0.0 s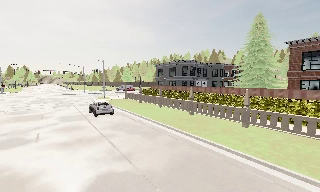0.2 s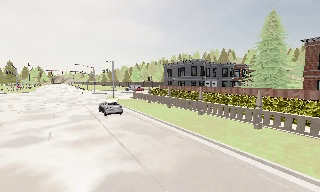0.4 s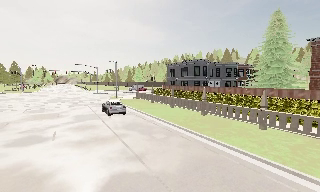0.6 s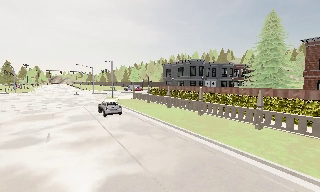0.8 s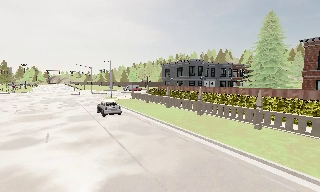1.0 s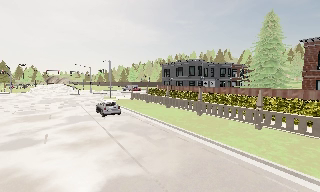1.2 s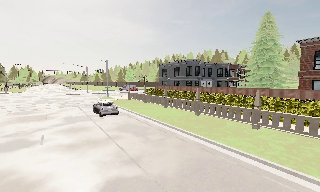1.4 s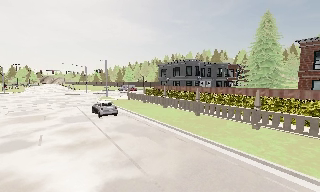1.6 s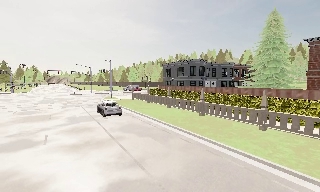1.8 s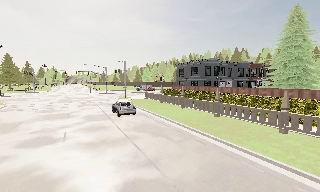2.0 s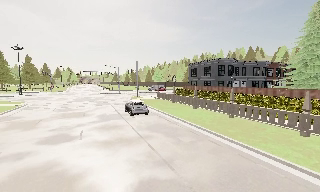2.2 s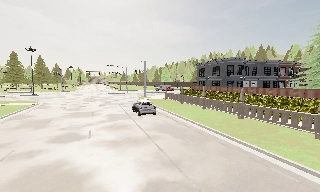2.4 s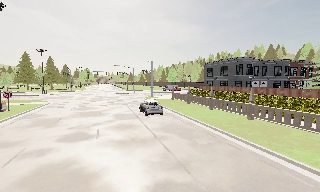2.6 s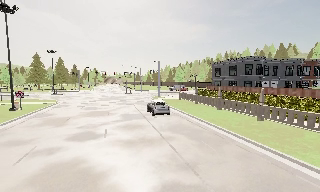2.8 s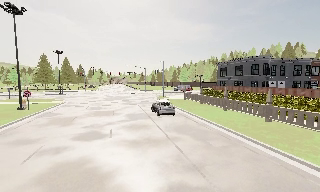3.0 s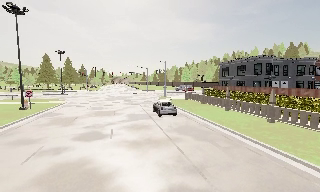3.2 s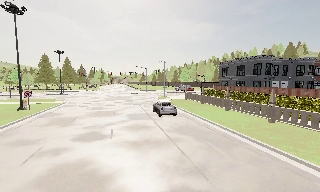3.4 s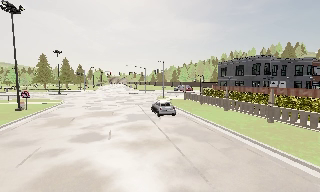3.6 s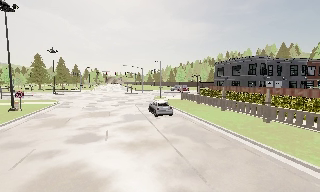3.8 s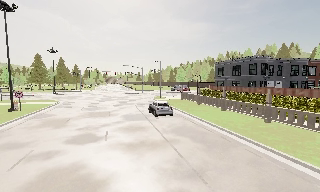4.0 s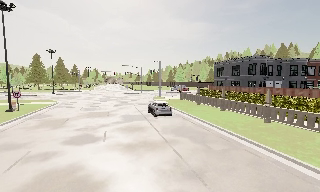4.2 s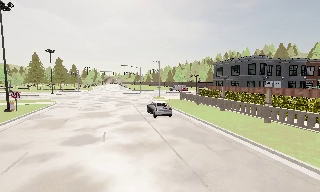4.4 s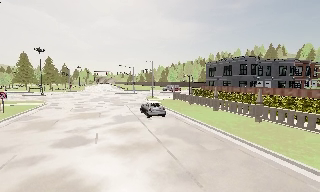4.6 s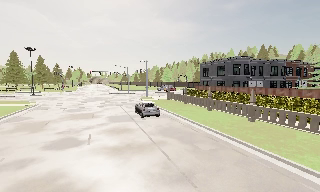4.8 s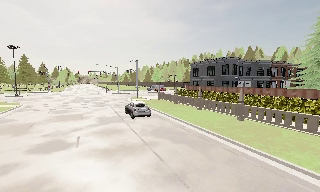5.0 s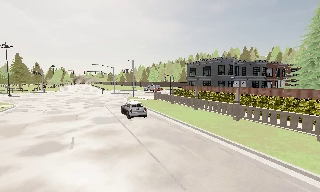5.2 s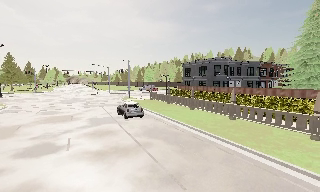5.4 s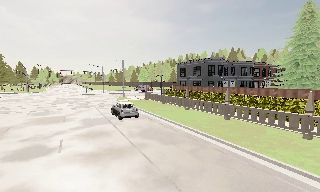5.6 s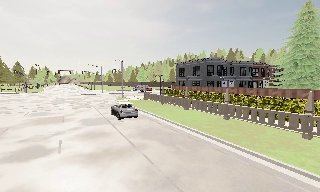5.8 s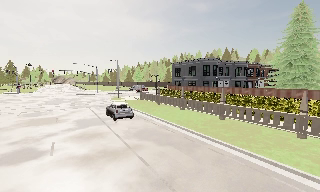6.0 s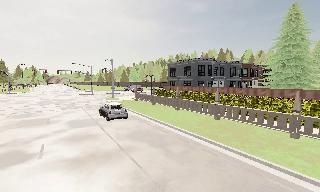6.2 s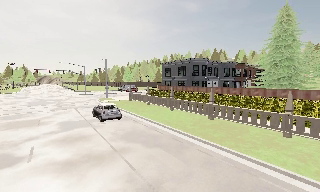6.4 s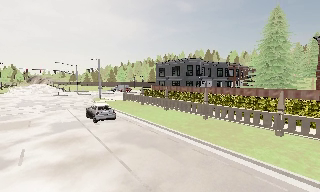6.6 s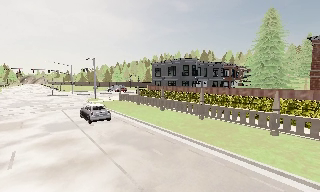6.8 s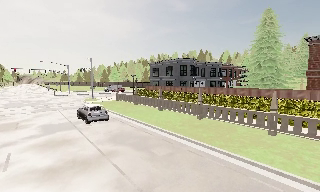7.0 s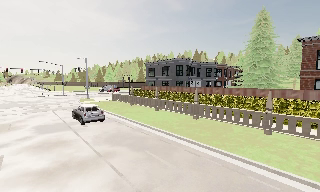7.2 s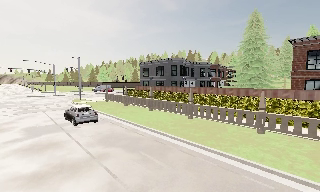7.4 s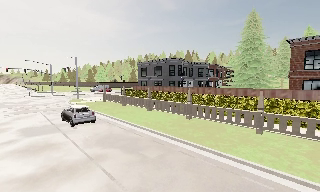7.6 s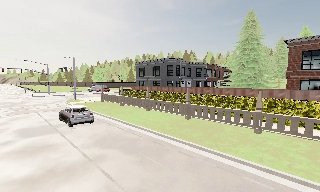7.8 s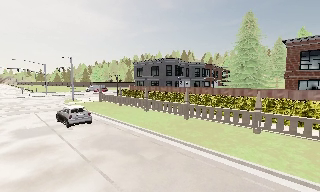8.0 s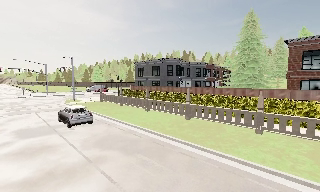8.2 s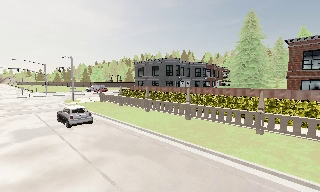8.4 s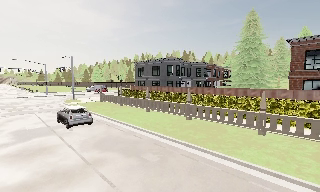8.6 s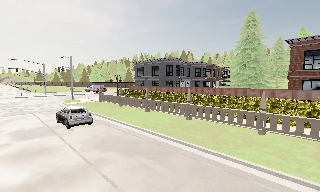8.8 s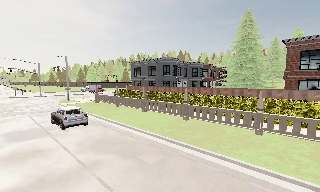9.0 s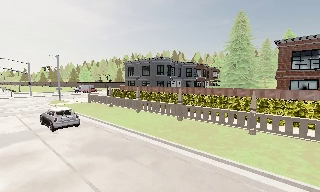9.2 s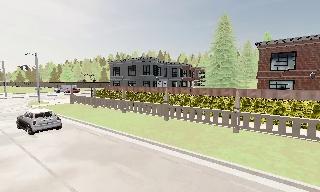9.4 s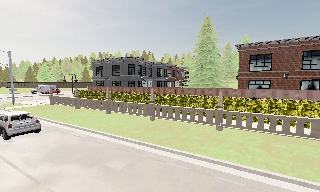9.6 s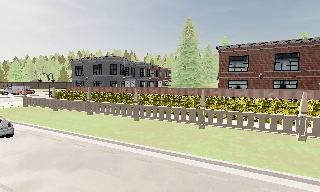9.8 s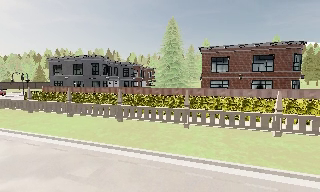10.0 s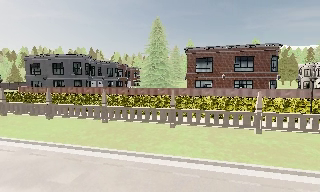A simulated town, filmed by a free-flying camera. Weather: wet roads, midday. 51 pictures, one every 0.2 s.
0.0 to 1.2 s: The camera shifts only a little, or ends up much as it began.
1.2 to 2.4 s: The camera swings to its left by about 15 degrees, and the scene slides to the right.
2.4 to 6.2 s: The camera pans to its right, which is clockwise from overhead, by about 15 degrees. It travels forward, about 1.5 m, so what stands in front looms larger.
6.2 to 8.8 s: The camera swings to its right by about 10 degrees, and the scene slides to the left. It travels forward and to its left, about 1 m, so what stands in front looms larger.
8.8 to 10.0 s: The camera swings to its right by about 30 degrees, and the scene slides to the left.
The film runs forward here.
